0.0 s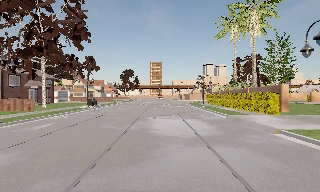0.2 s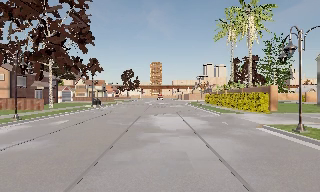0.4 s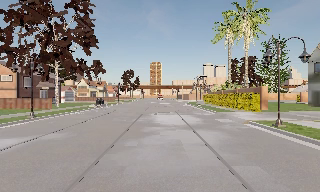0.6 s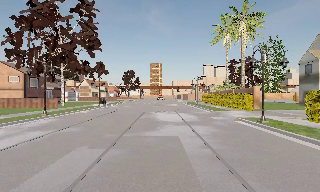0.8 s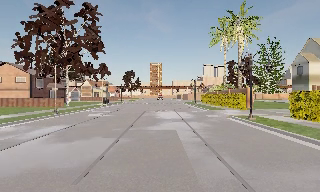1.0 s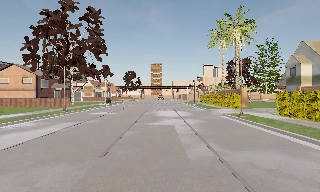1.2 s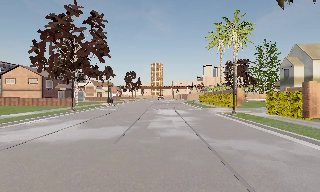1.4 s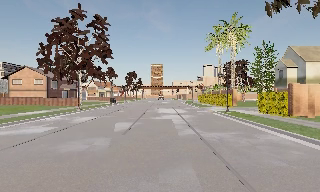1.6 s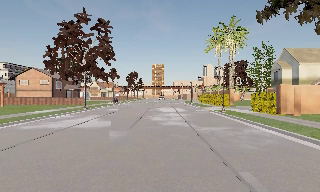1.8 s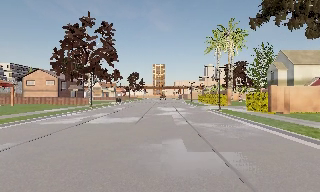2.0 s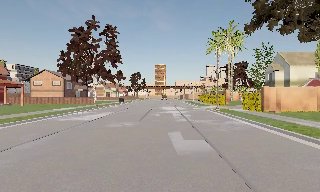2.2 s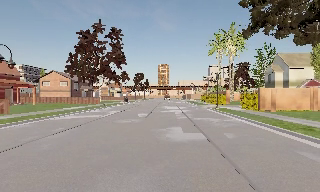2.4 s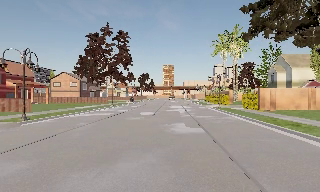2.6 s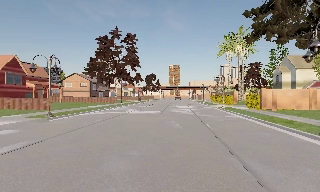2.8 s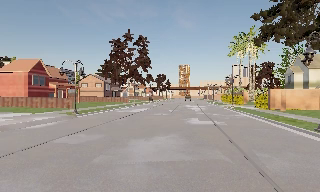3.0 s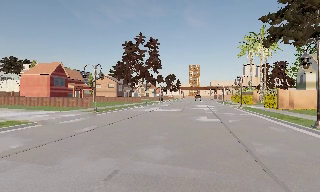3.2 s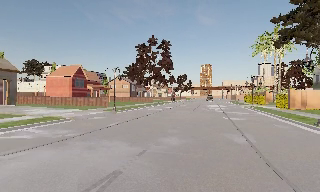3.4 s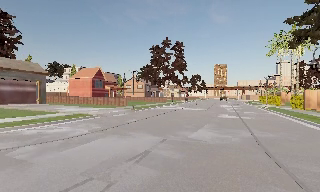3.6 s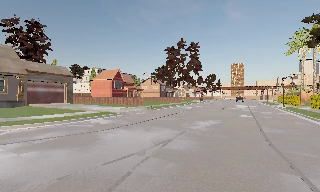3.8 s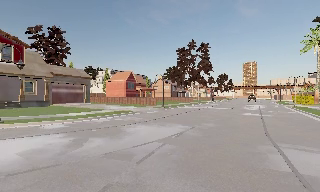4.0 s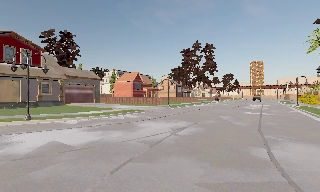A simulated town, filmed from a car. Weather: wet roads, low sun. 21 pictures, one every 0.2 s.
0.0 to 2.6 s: The camera travels backward, about 17 m, so what stands in front gets smaller.
2.6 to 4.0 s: The scene slides to the right, as the camera pans about 25 degrees to its left. It travels backward, about 10 m, so what stands in front gets smaller.
The film runs backward here.
